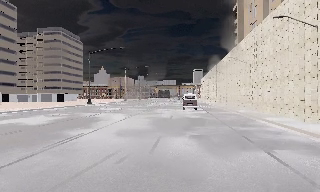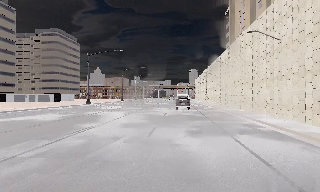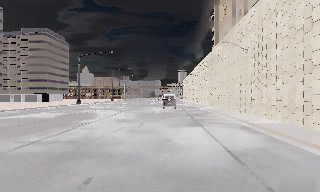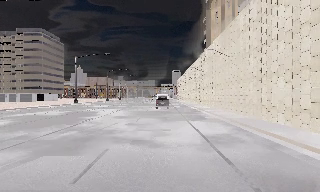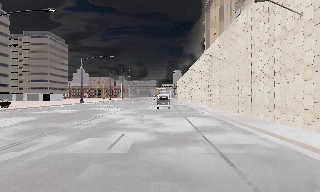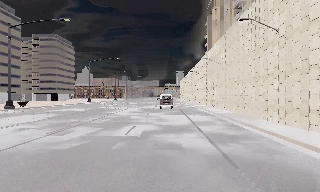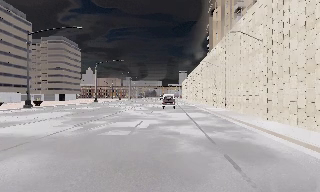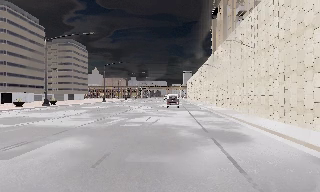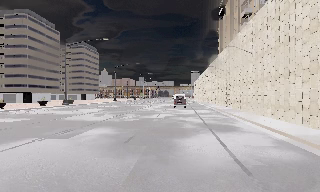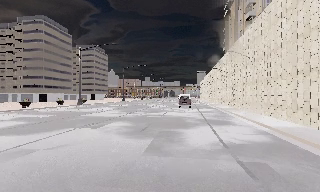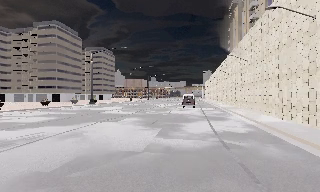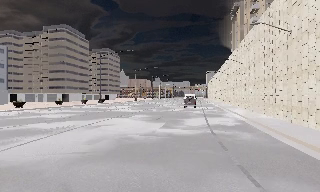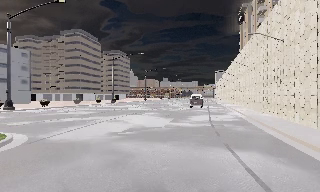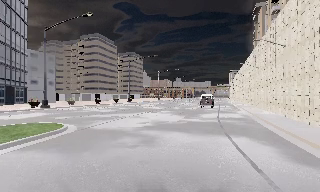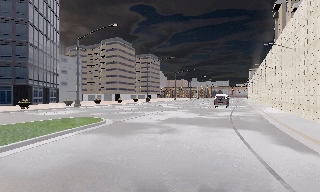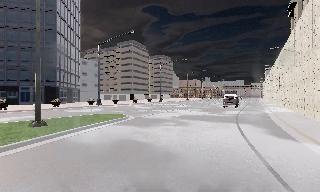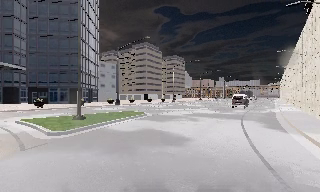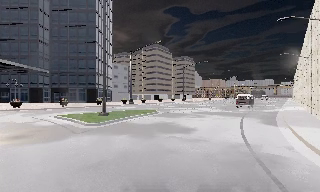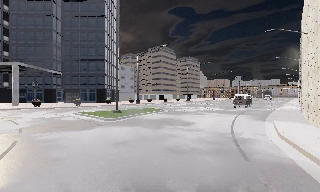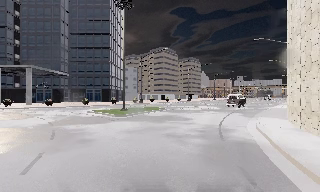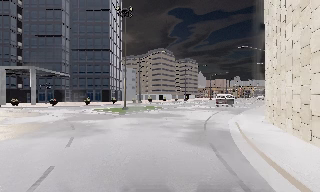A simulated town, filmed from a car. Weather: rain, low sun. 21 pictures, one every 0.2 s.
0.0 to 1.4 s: The camera travels backward, about 13 m, so what stands in front gets smaller.
1.4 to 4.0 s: The scene slides to the right, as the camera pans about 35 degrees to its left. It travels backward, about 25 m.
The film runs backward here.
